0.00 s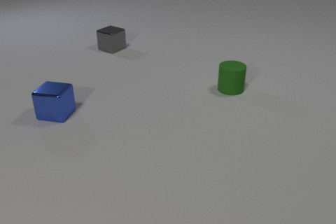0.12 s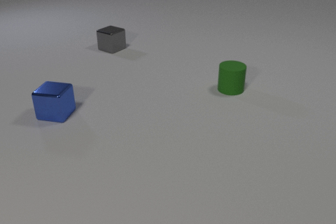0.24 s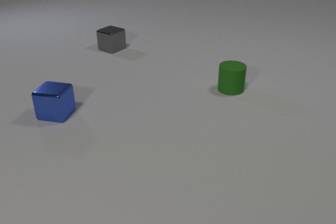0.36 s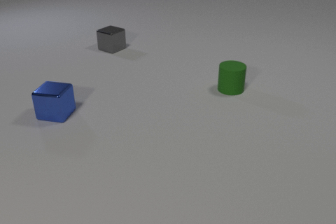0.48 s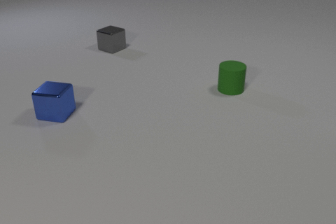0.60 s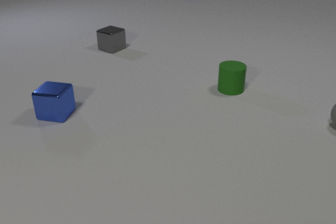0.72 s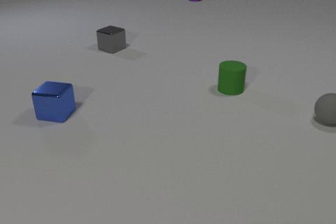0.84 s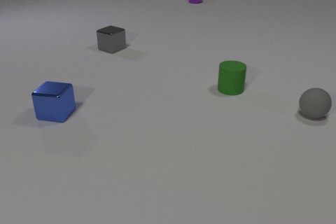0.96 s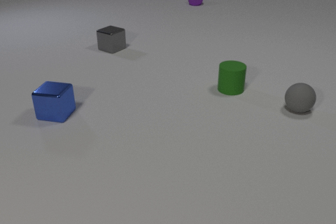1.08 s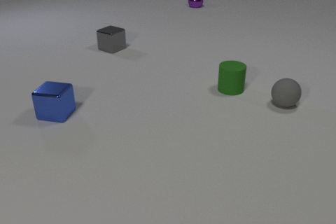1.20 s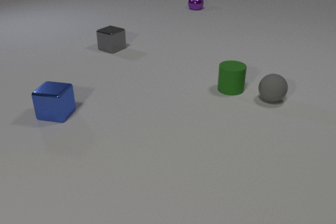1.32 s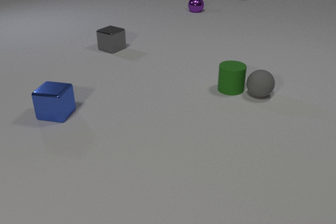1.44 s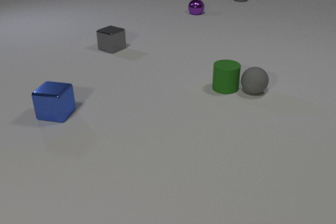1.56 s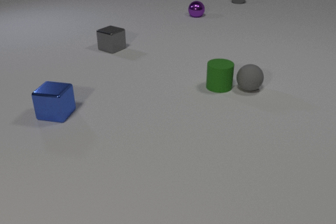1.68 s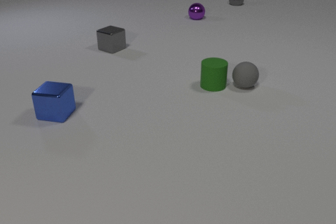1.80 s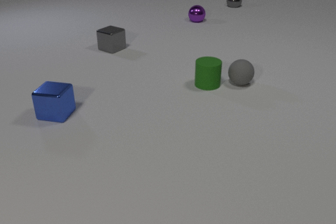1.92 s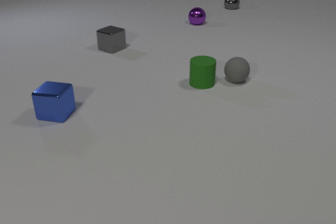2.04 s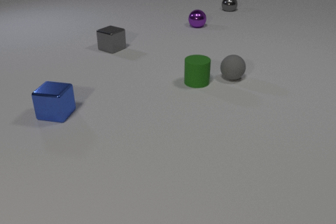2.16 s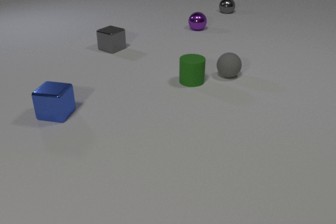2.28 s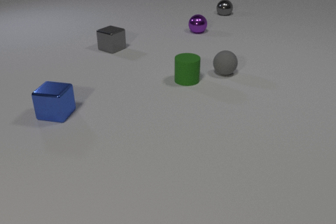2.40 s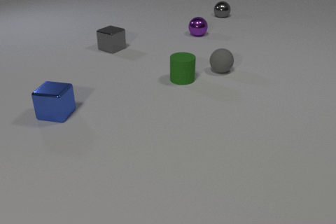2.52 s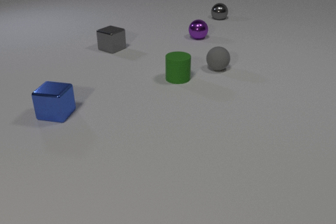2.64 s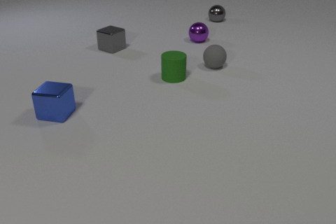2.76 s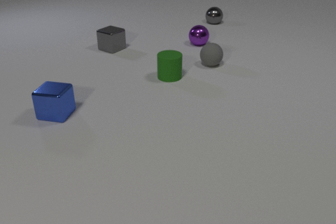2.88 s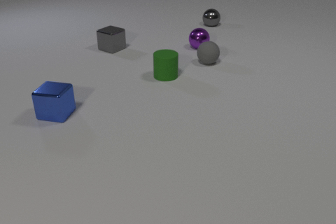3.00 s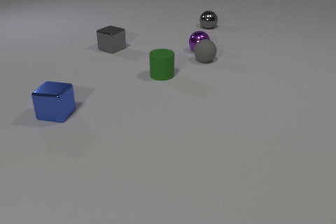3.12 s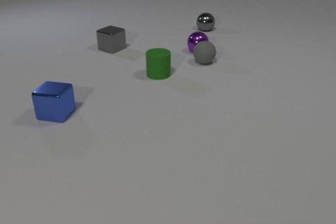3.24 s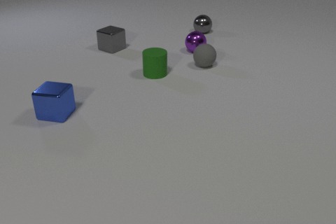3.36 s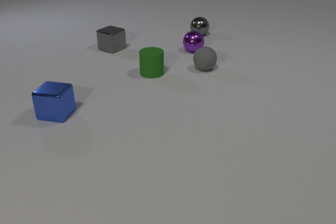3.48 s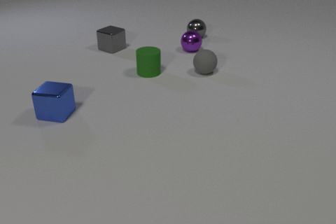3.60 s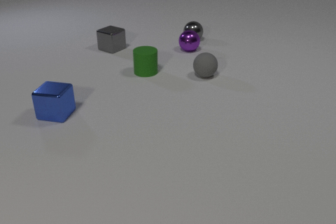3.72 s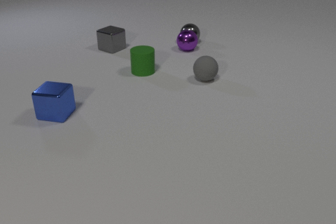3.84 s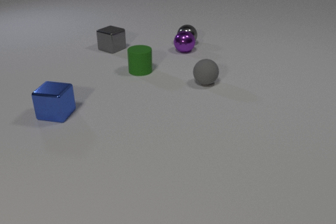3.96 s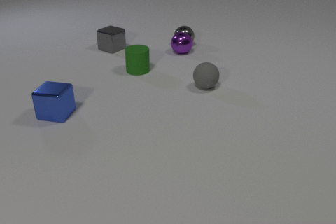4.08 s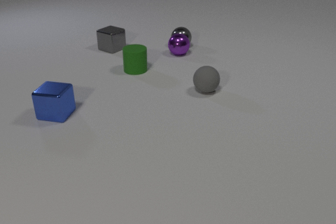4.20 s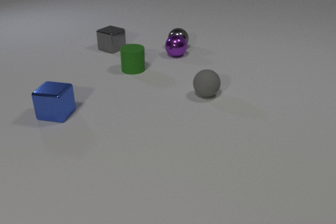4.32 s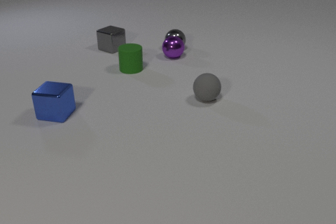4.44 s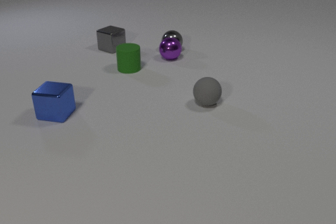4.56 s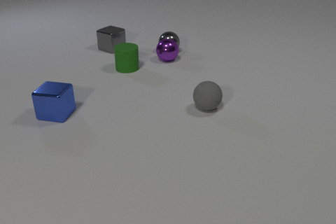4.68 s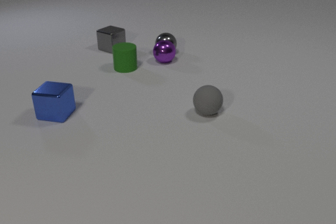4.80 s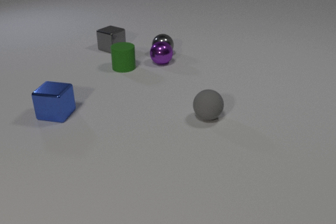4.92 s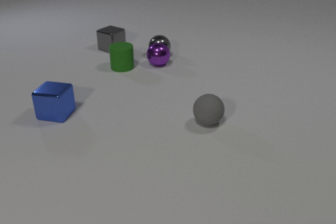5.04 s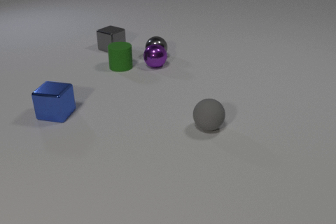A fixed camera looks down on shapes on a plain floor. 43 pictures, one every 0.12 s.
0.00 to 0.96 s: The gray rubber sphere comes in at the right edge, rolls to the left and away from the camera. The purple metal sphere comes in at the top edge, rolls toward the camera.
0.96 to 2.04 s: The gray rubber sphere rolls to the left and away from the camera. The green rubber cylinder slides to the left. The purple metal sphere rolls toward the camera. The gray metal sphere comes in at the top edge, rolls toward the camera. The gray rubber sphere and the green rubber cylinder collide.
2.04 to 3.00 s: The gray rubber sphere rolls away from the camera and to the left. The green rubber cylinder slides to the left and away from the camera. The purple metal sphere rolls toward the camera. The gray metal sphere rolls toward the camera.
3.00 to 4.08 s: The gray rubber sphere rolls toward the camera. The green rubber cylinder slides to the left and away from the camera. The purple metal sphere rolls to the left and toward the camera. The gray metal sphere rolls toward the camera and to the left. The gray rubber sphere and the purple metal sphere collide. The purple metal sphere and the gray metal sphere collide.
4.08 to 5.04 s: The gray rubber sphere rolls toward the camera. The green rubber cylinder slides to the left and away from the camera. The purple metal sphere rolls toward the camera and to the left. The gray metal sphere rolls toward the camera and to the left.
What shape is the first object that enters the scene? sphere.
What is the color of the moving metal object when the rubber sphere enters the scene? purple.
What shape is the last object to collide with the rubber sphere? sphere.
